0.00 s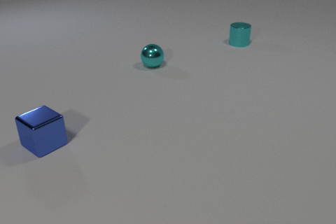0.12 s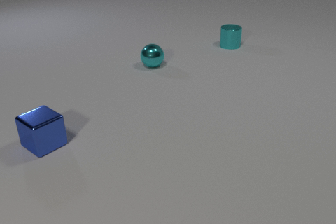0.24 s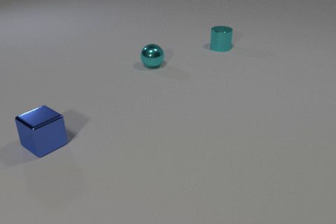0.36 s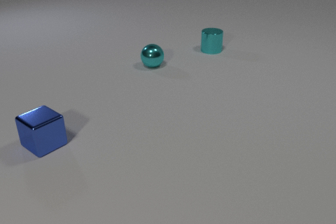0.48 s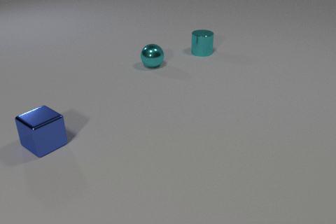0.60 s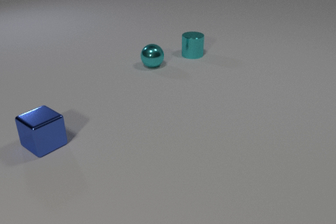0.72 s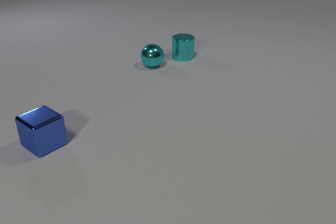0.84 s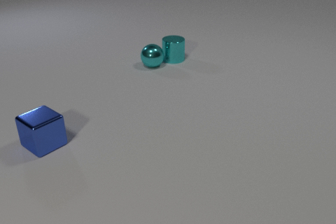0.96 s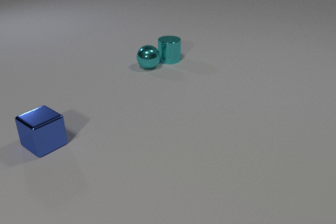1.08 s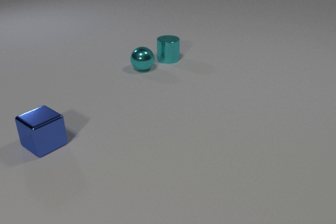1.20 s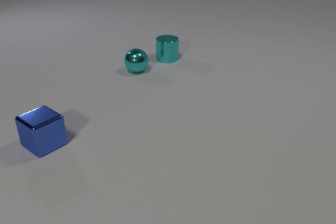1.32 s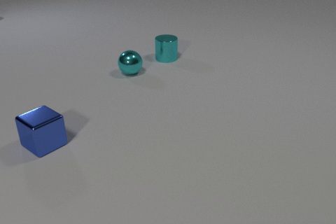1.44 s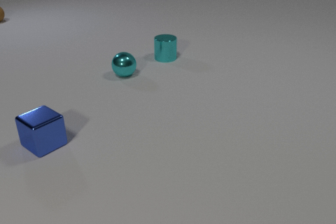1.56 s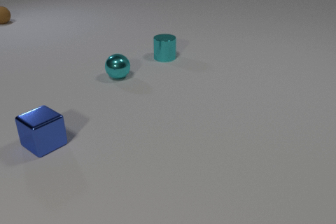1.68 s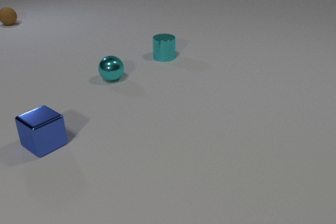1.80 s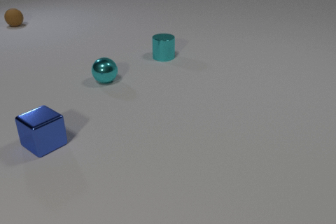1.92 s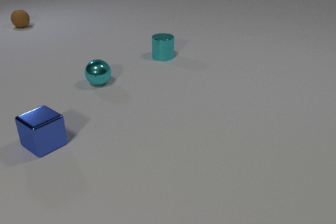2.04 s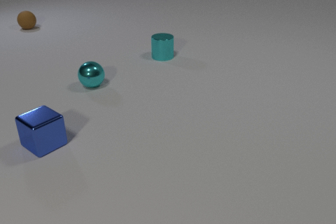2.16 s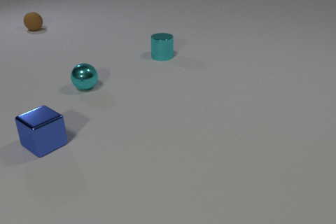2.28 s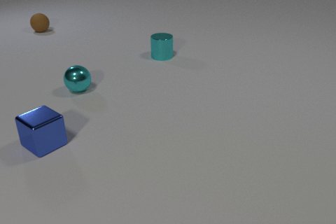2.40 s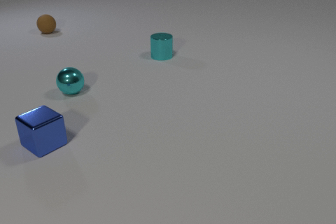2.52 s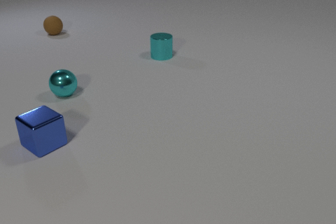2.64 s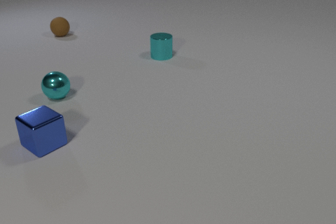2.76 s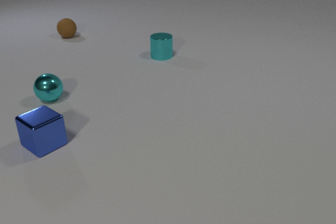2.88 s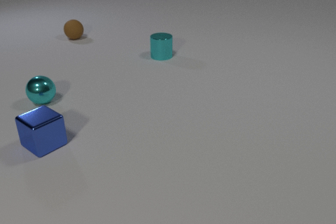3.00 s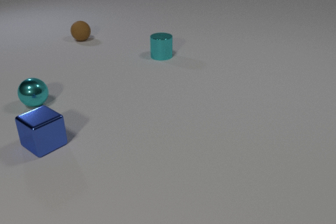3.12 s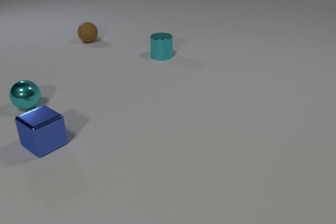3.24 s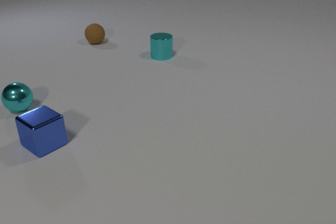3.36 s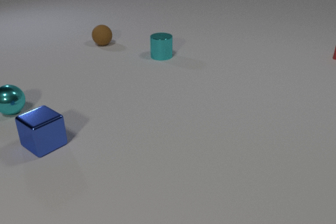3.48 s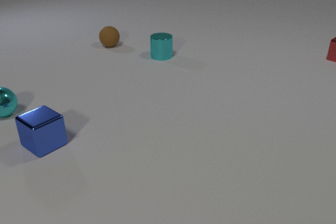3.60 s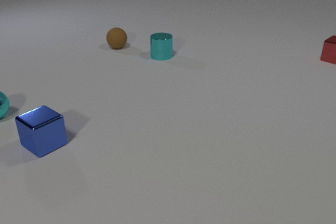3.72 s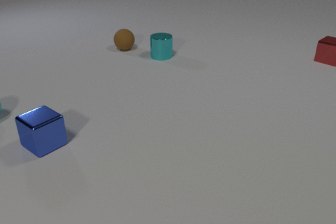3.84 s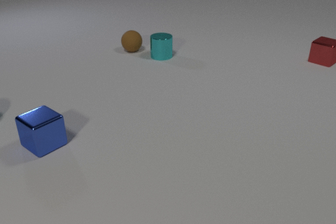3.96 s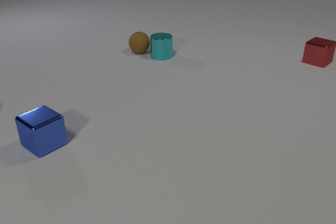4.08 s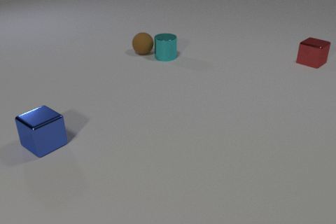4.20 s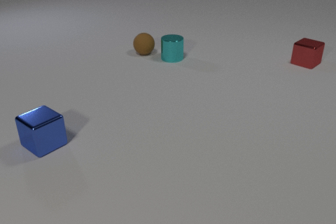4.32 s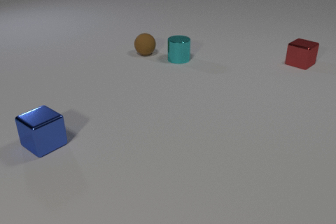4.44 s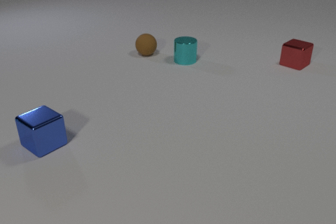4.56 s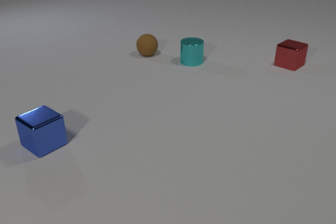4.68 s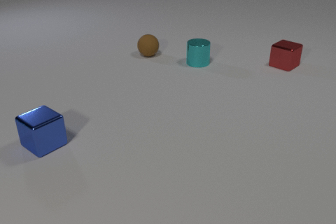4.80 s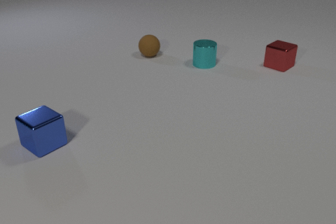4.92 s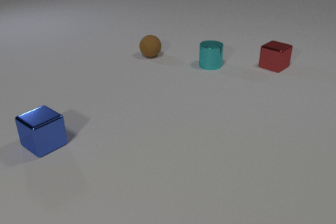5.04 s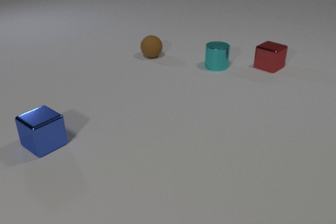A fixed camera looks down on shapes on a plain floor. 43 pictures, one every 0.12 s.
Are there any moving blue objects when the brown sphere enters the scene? no.
How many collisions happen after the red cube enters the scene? 1.
How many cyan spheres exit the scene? 1.
0.00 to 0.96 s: The cyan metal cylinder slides to the left and toward the camera. The cyan metal cylinder and the cyan metal sphere collide.
0.96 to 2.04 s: The cyan metal cylinder slides away from the camera and to the left. The cyan metal sphere rolls to the left and toward the camera. The brown rubber sphere comes in at the left edge, rolls toward the camera and to the right.
2.04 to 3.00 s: The cyan metal sphere rolls to the left and toward the camera. The brown rubber sphere rolls toward the camera and to the right.
3.00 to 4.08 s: The cyan metal sphere rolls to the left, leaves at the left edge. The brown rubber sphere rolls to the right and toward the camera. The red metal cube comes in at the right edge, slides to the left and toward the camera. The cyan metal cylinder and the brown rubber sphere collide.
4.08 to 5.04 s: The cyan metal cylinder slides to the right and toward the camera. The brown rubber sphere rolls toward the camera and to the right. The red metal cube slides to the left and toward the camera.
